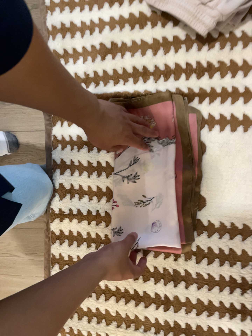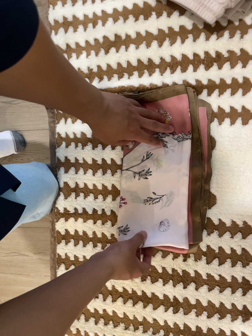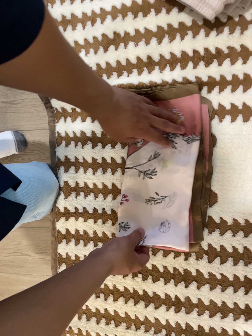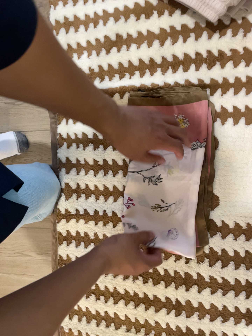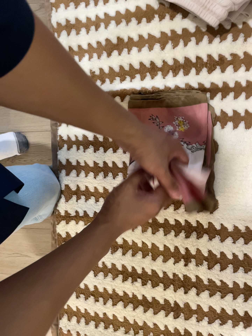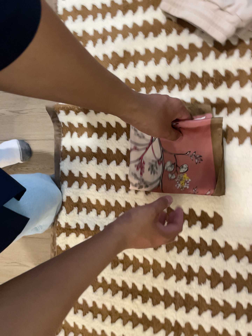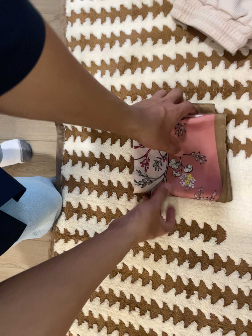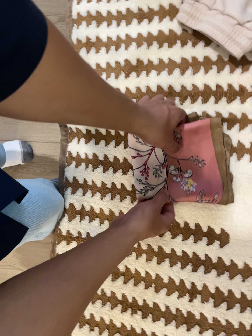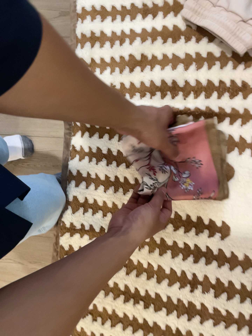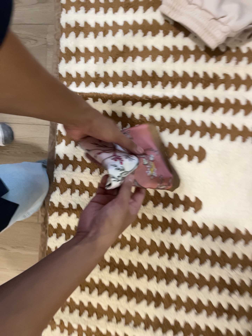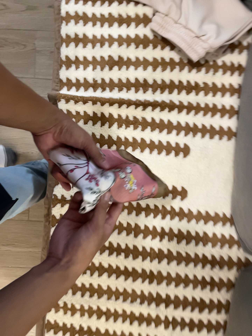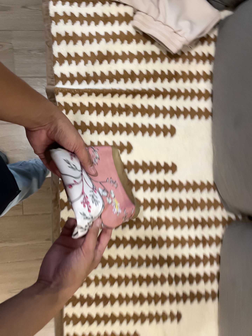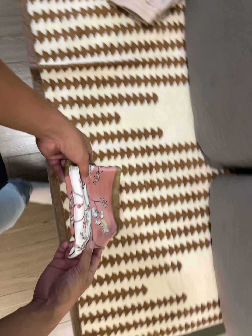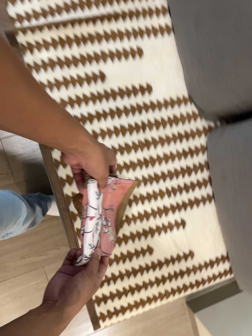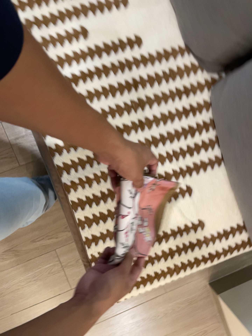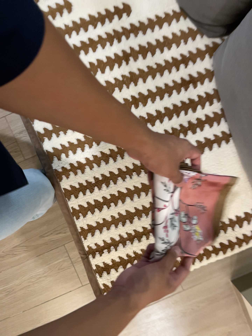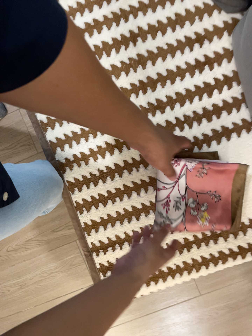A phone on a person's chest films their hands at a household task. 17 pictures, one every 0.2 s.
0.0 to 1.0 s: The camera shifts only a little, or ends up much as it began.
1.0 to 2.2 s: The camera pans to its right by about 20 degrees. It travels backward and to its left, about 32 cm, so what stands in front gets smaller.
2.2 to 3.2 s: The camera pans to its left by about 15 degrees. It travels toward the bottom of its view, to its right and forward, about 40 cm, so close, fixed things drift upward. It rolls about its line of sight by about 20 degrees, and the scene rotates counterclockwise.
The film runs forward here.
